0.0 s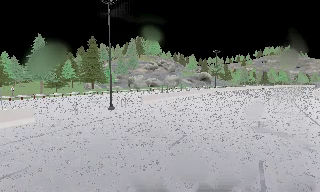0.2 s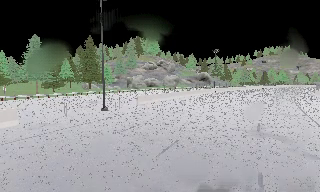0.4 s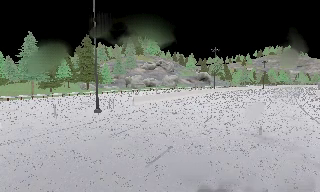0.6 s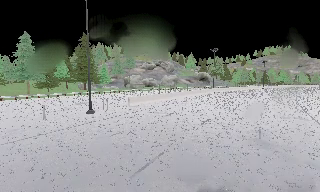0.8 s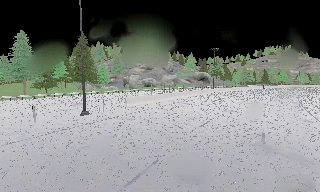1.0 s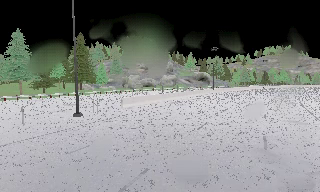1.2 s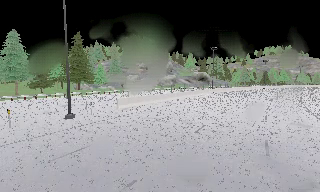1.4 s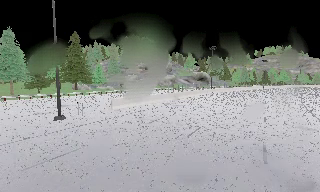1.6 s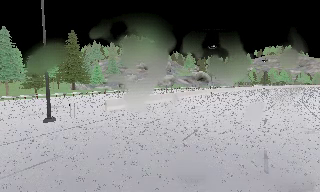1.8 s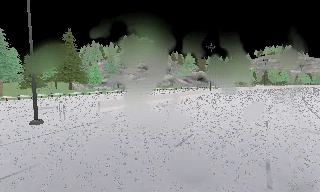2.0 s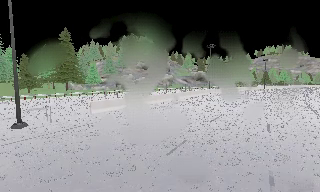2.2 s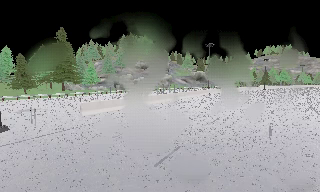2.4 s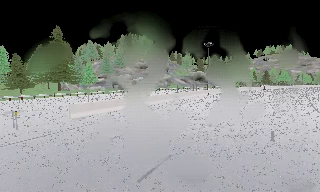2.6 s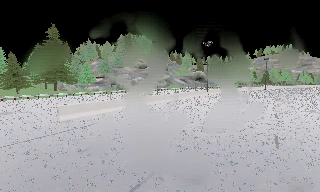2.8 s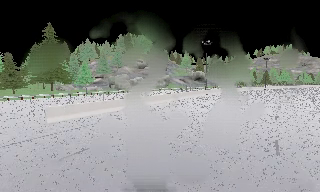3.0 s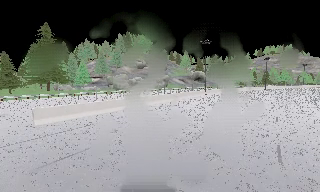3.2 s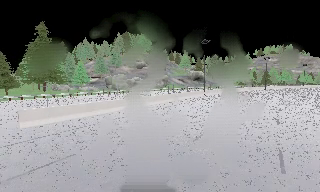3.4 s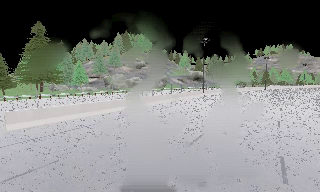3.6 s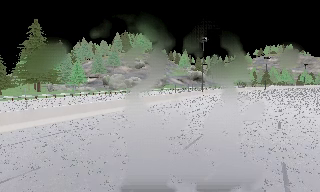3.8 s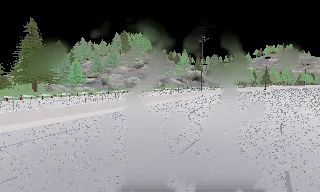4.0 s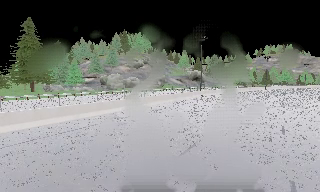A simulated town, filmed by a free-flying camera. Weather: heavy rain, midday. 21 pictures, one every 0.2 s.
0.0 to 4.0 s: The camera travels forward and to its right, about 16 m, so what stands in front looms larger.
The film runs forward here.
